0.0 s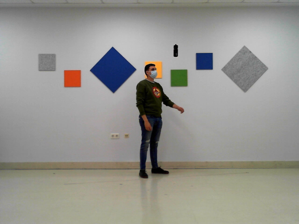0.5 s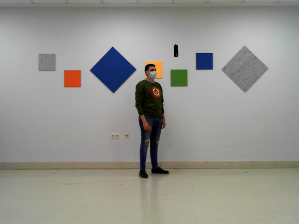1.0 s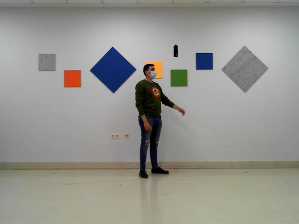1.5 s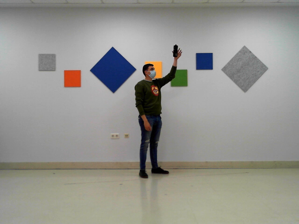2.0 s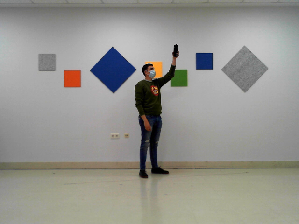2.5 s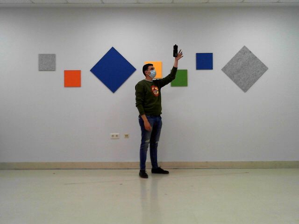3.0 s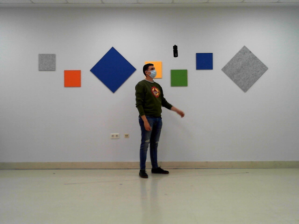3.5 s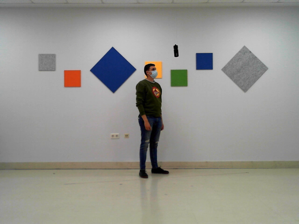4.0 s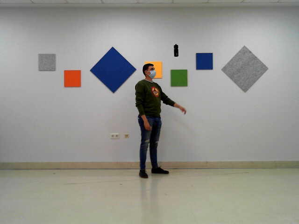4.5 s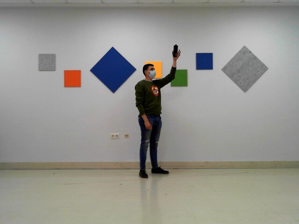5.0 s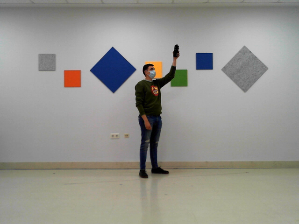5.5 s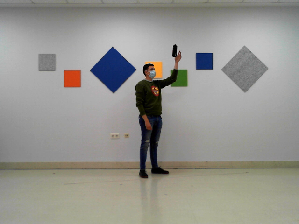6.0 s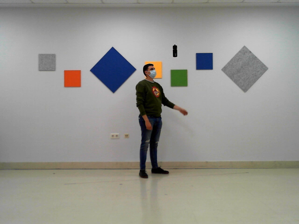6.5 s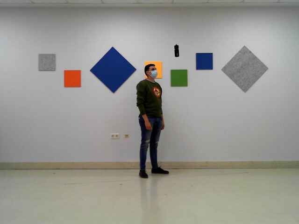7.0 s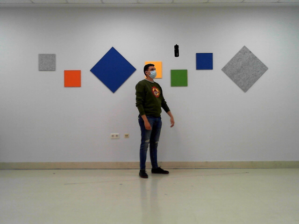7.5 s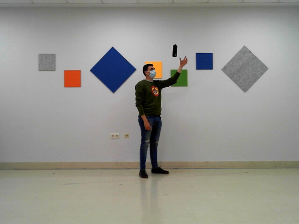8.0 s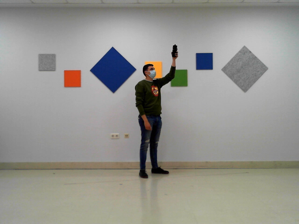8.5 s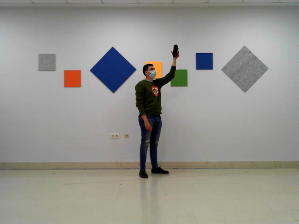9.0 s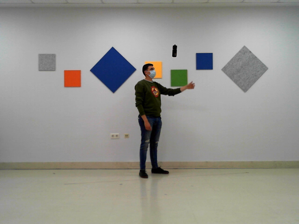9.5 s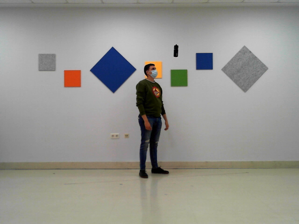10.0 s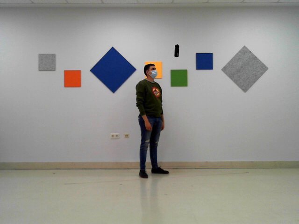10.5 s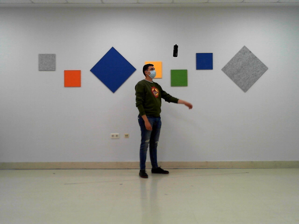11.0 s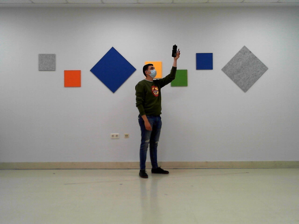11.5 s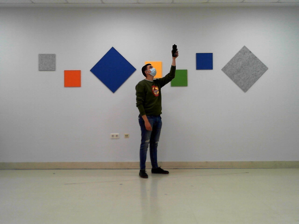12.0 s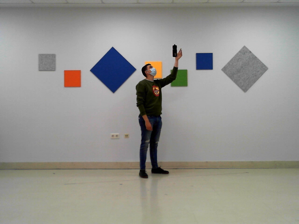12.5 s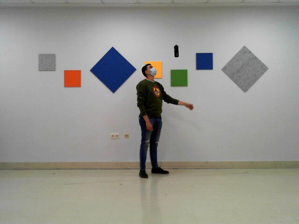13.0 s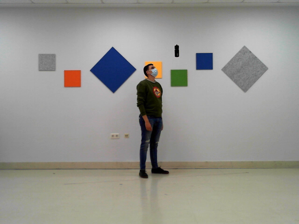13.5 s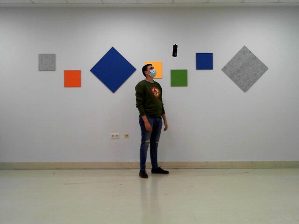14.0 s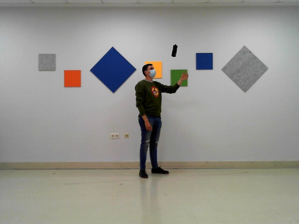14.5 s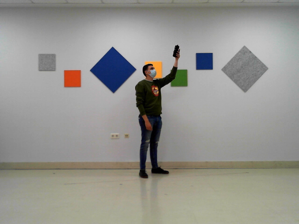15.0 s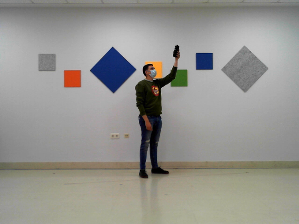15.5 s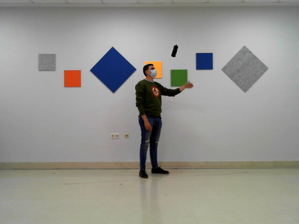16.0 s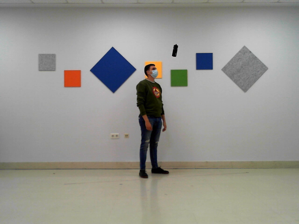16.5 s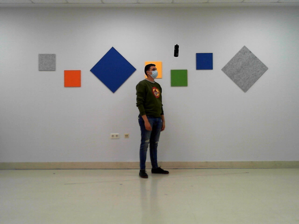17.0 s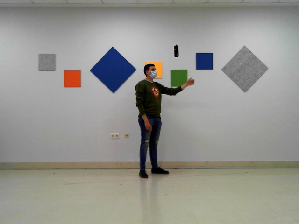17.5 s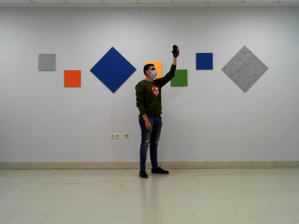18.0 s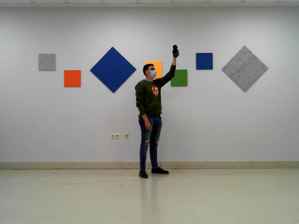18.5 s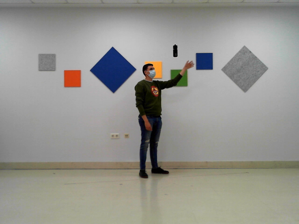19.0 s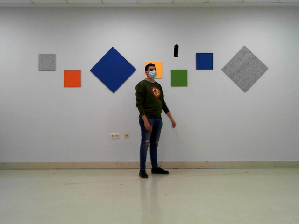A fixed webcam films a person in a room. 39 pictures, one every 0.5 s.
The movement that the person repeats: Reach up for a bottle in a high position, left hand.
